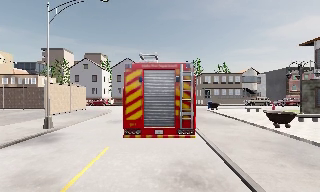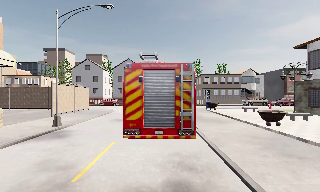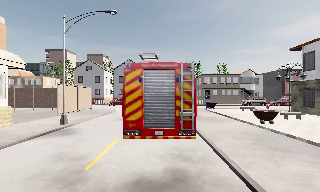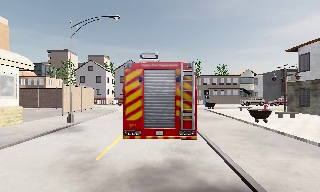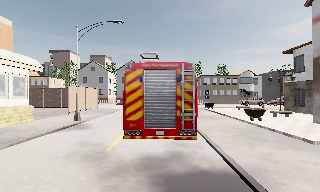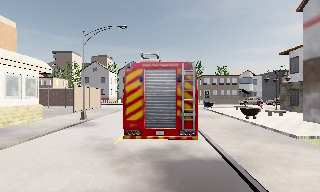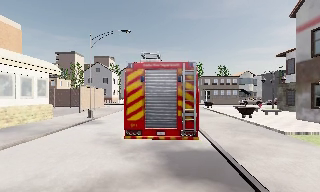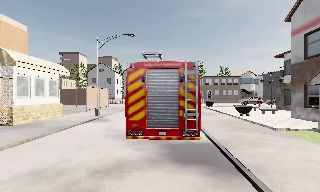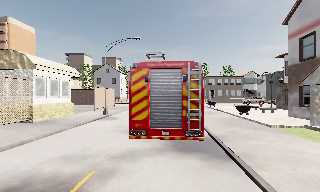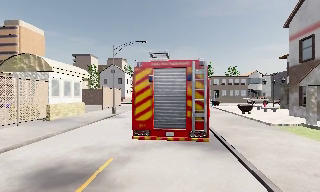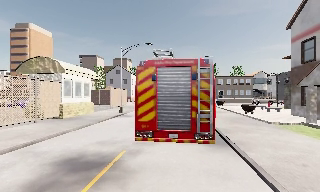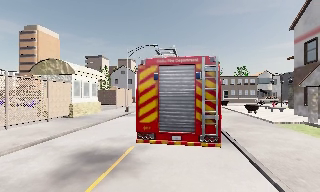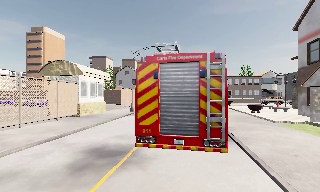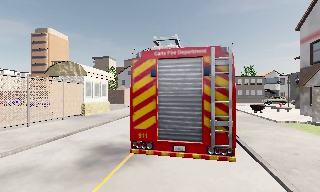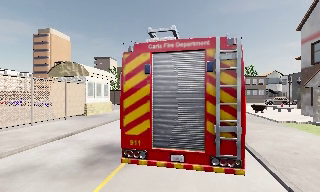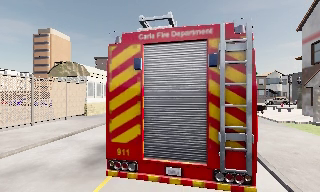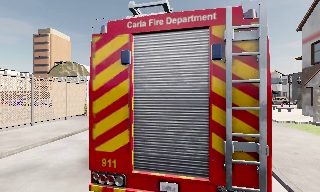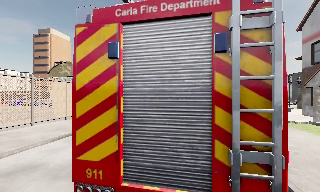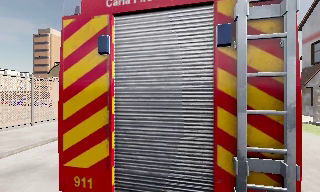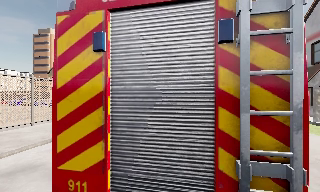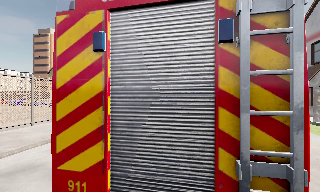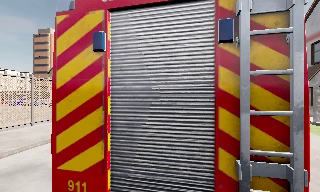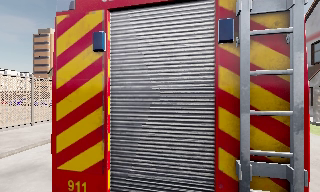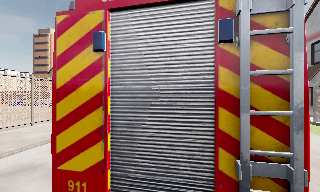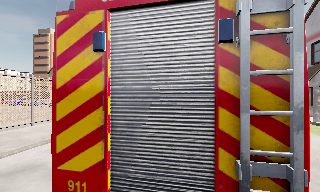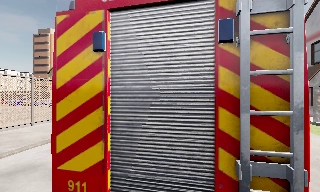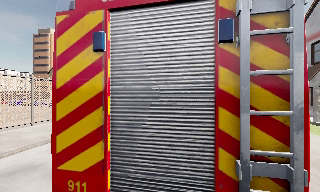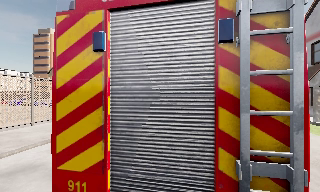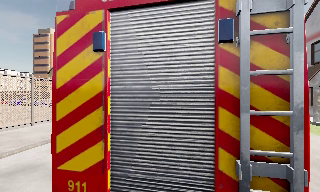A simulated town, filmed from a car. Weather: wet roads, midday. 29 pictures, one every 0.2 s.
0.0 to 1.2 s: The camera travels backward, about 4.5 m, so what stands in front gets smaller.
1.2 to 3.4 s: The camera travels backward, about 4.5 m, so what stands in front gets smaller. It loses speed.
3.4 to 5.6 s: The camera keeps its place and its aim.
The film runs backward here.
